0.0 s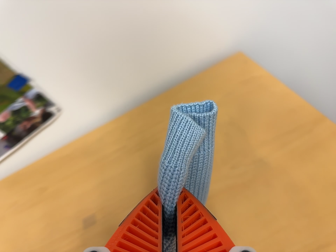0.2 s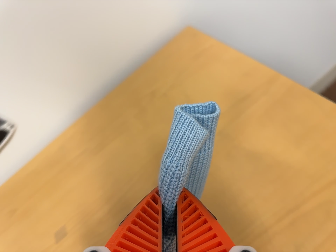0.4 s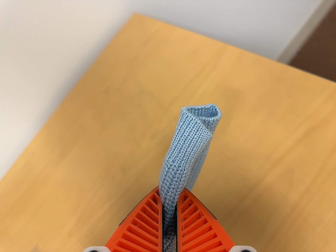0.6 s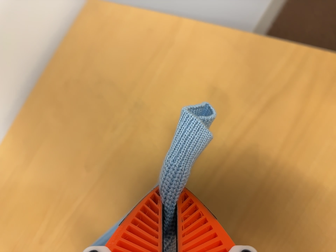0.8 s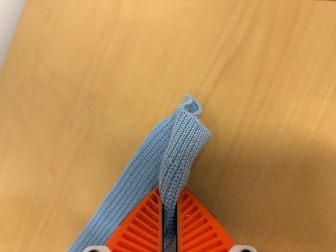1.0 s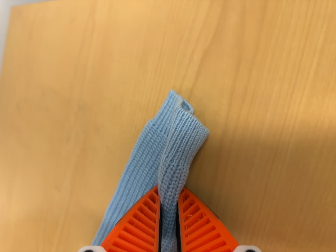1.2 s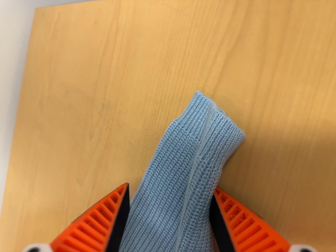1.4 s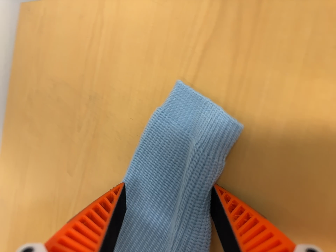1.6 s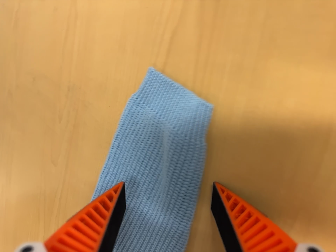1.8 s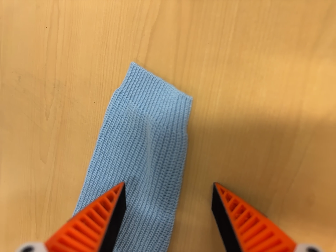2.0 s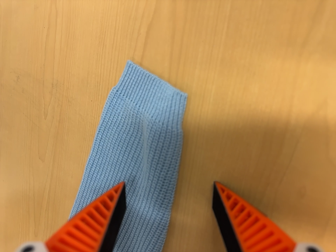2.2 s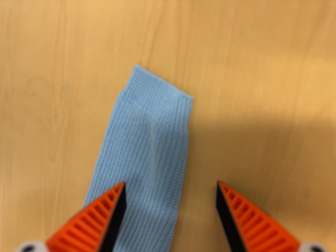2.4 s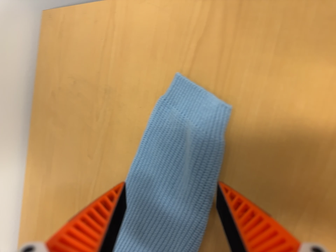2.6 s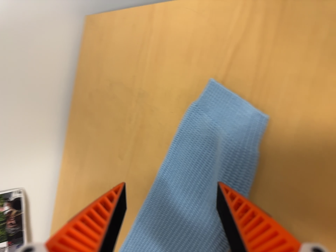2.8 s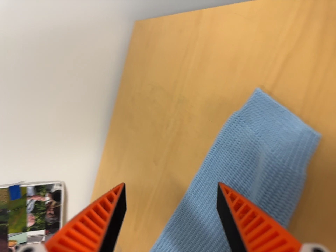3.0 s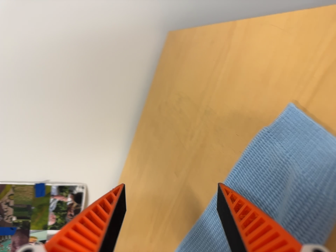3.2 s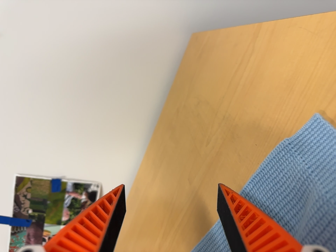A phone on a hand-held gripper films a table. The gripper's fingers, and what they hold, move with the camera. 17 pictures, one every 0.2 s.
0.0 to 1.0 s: The camera travels to its right and forward, about 26 cm, so close, fixed things drift to the left. Its aim tips toward the bottom of its view by about 10 degrees, and the scene shifts upward. It rolls about its line of sight by about 50 degrees, and the scene rotates counterclockwise.
1.0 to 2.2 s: The camera travels backward, about 5 cm, so what stands in front gets smaller.
2.2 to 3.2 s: The scene slides to the right, as the camera pans about 35 degrees to its left. It rolls about its line of sight by about 20 degrees, and the scene rotates clockwise.
The film runs backward here.
